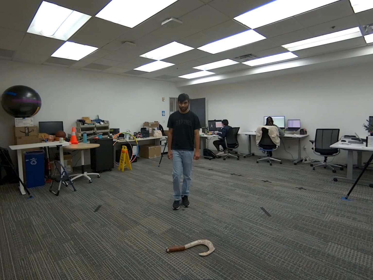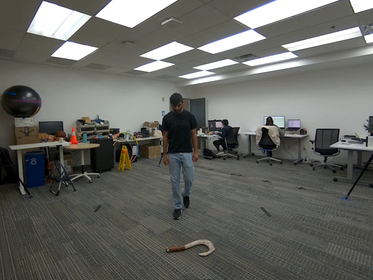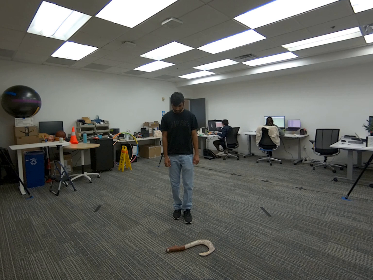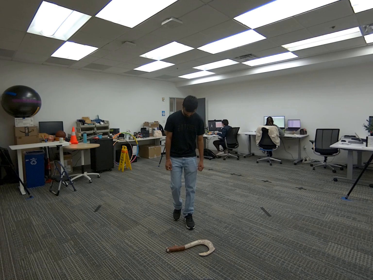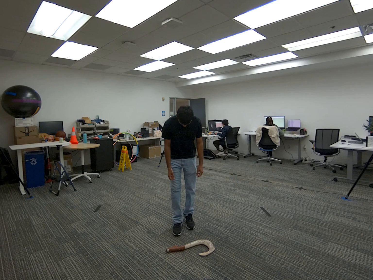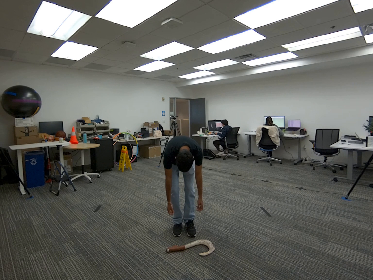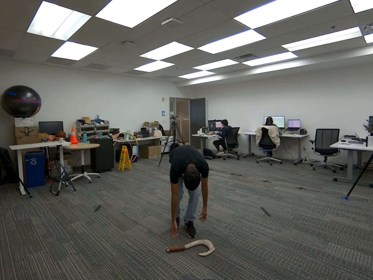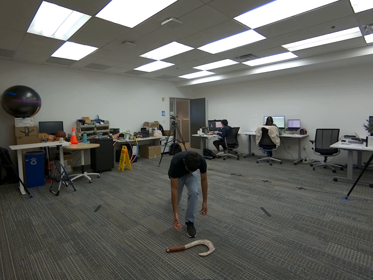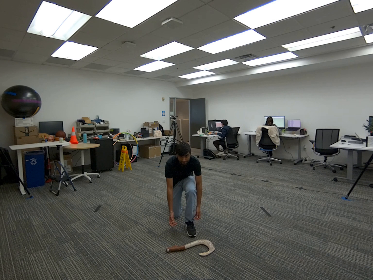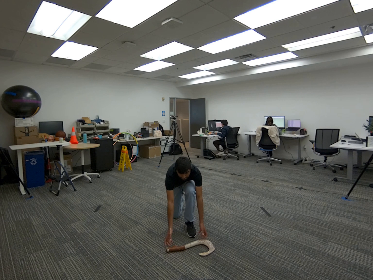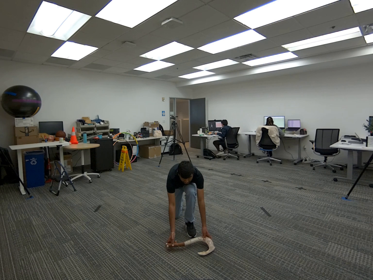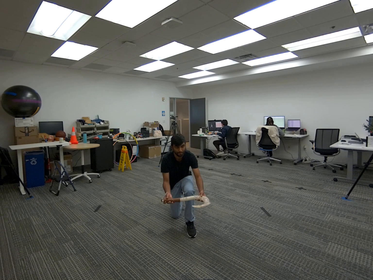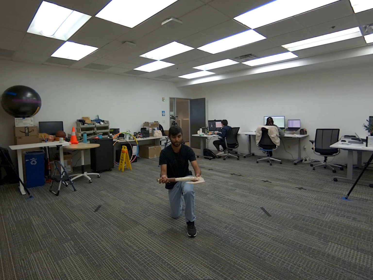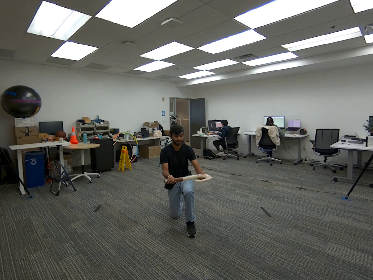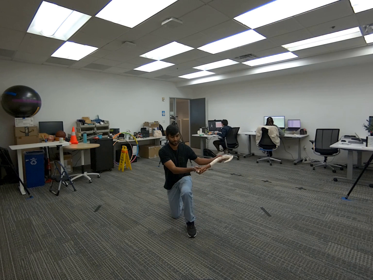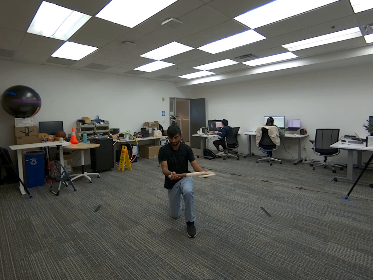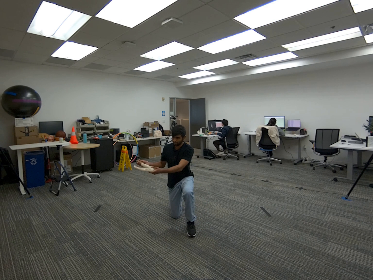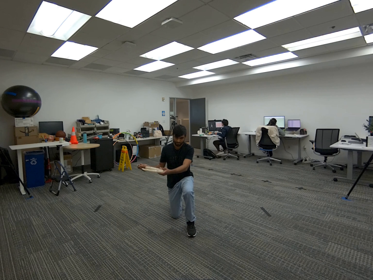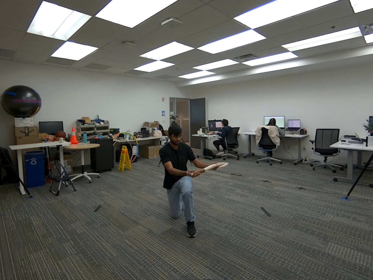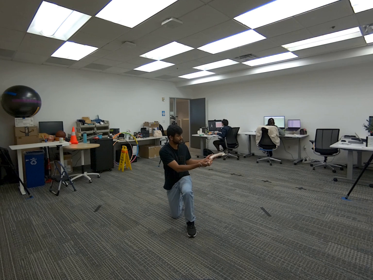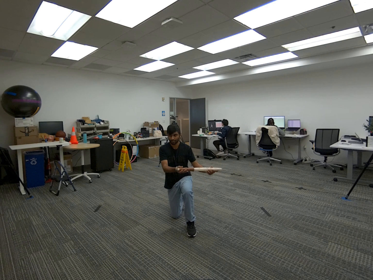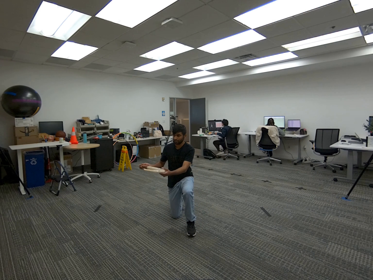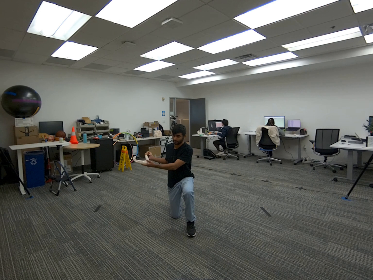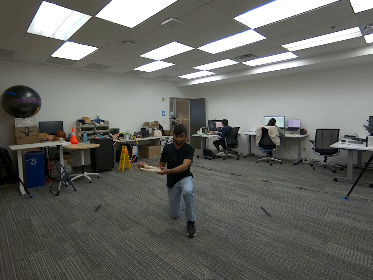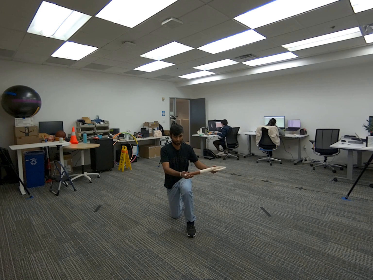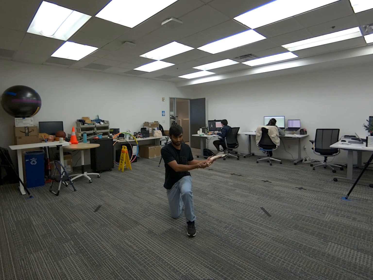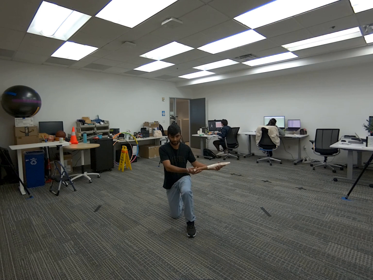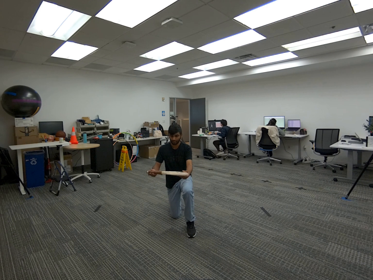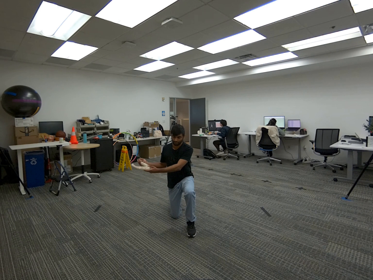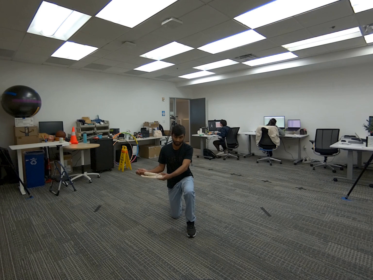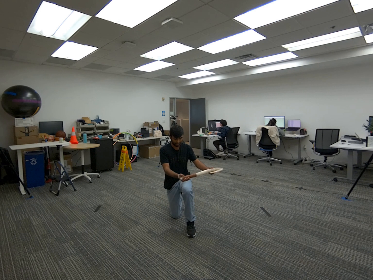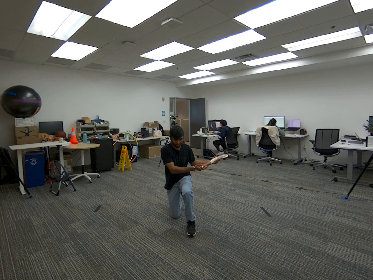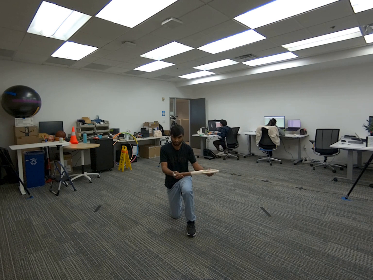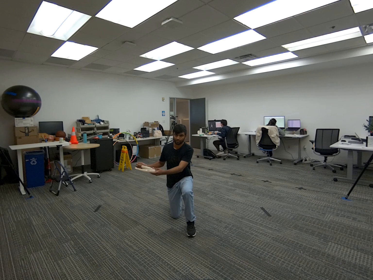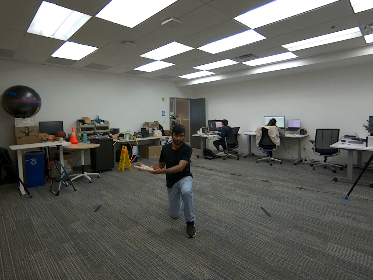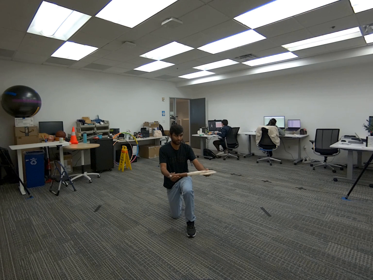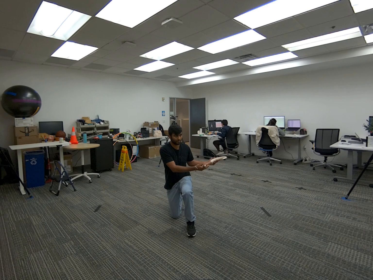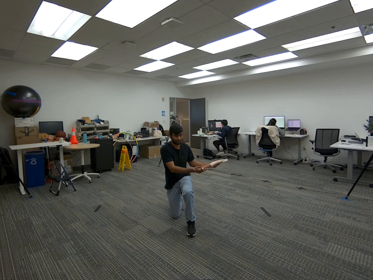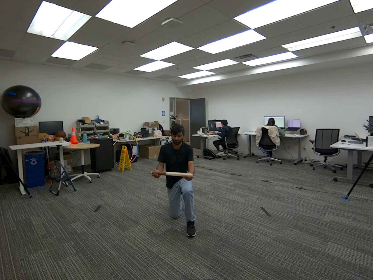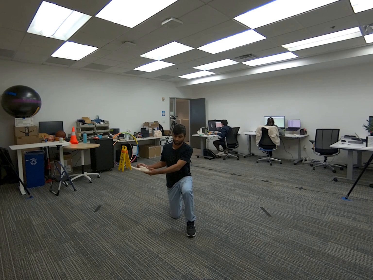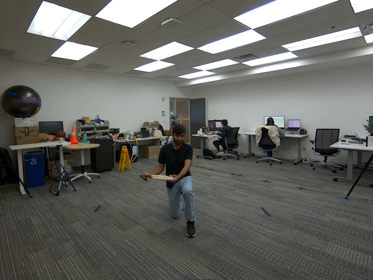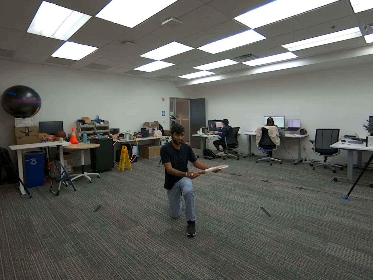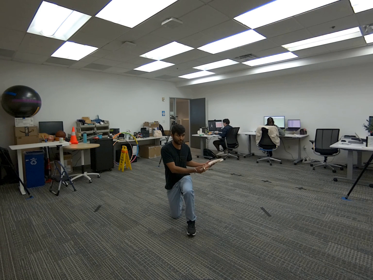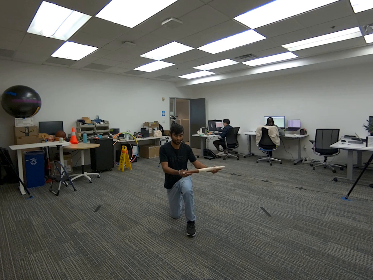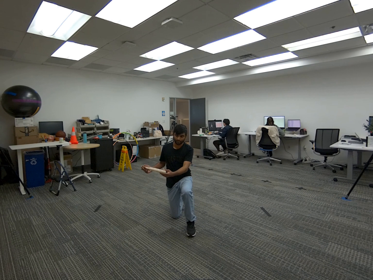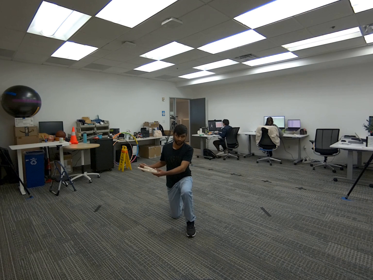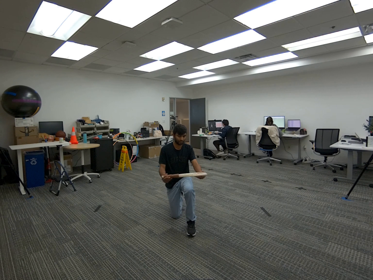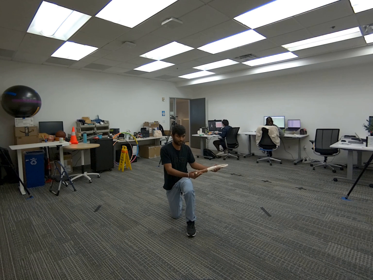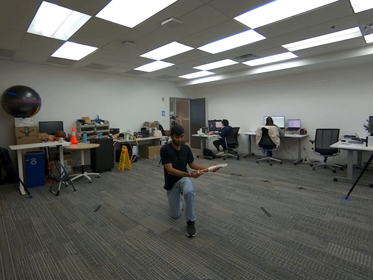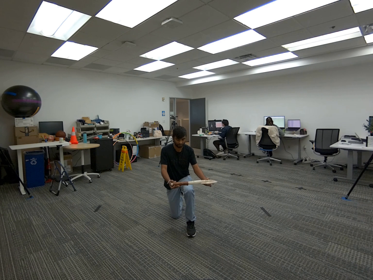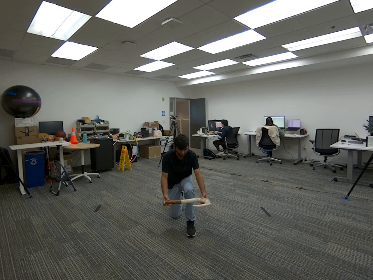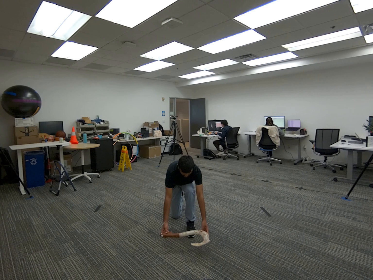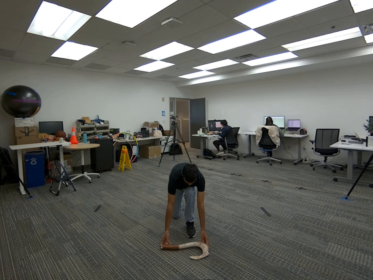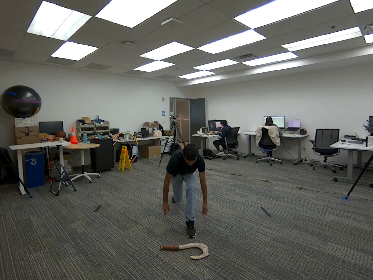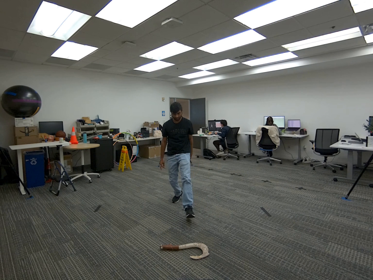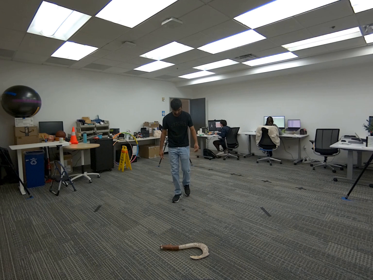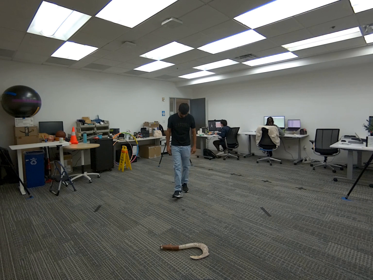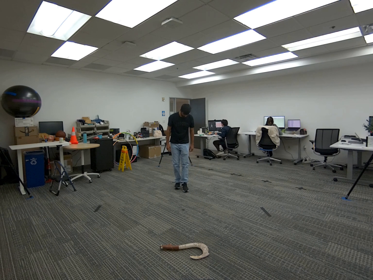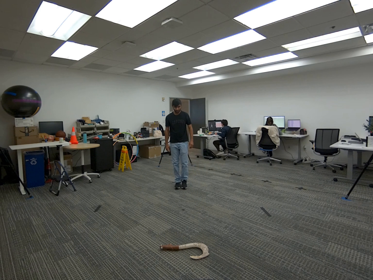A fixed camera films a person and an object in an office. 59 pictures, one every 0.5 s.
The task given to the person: Walk over to the Big Fish Hook and kneel on one knee and grasp the Big Fish Hook using one hand only. Bring the Big Fish Hook infront of you and using now both hands swing the Big Fish Hook up and then down. Continue until the end of the sequence and place the Big Fish Hook on the ground.
